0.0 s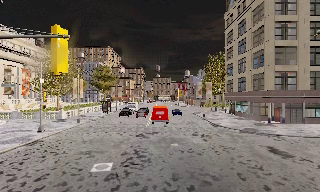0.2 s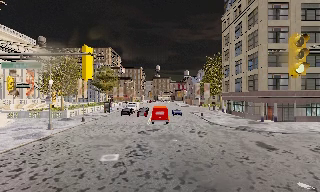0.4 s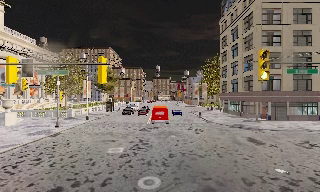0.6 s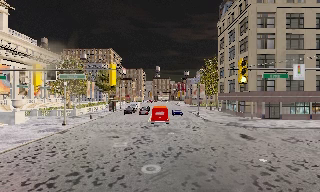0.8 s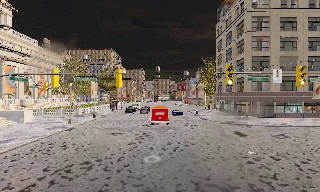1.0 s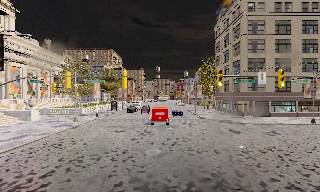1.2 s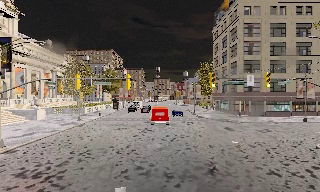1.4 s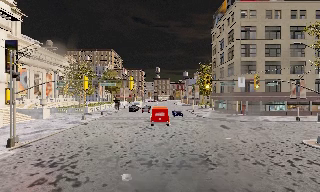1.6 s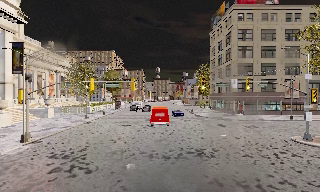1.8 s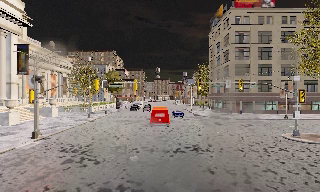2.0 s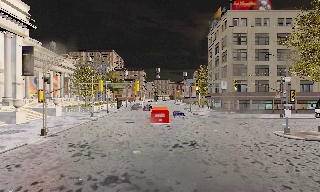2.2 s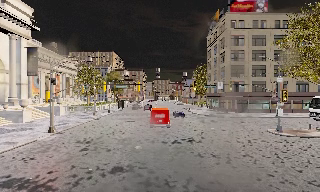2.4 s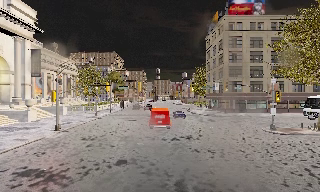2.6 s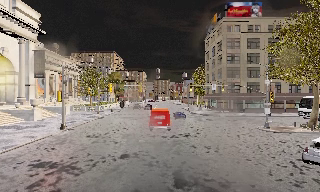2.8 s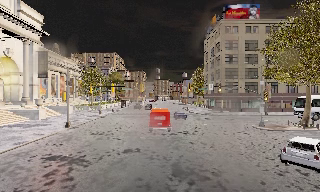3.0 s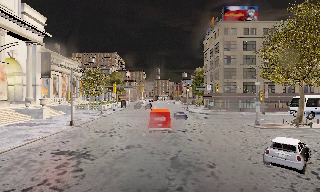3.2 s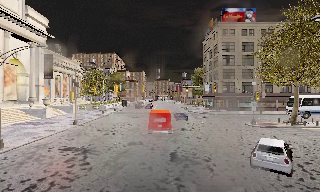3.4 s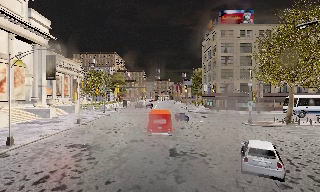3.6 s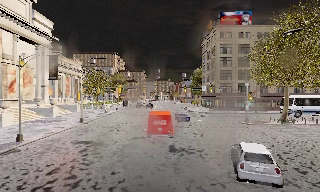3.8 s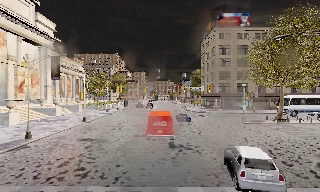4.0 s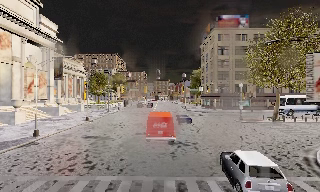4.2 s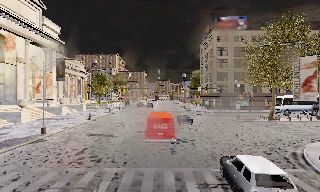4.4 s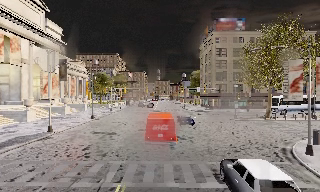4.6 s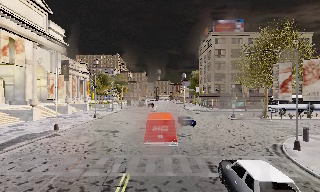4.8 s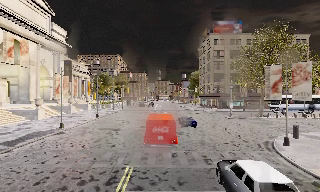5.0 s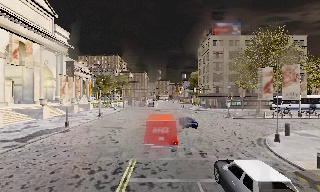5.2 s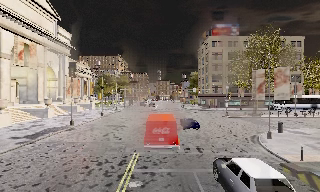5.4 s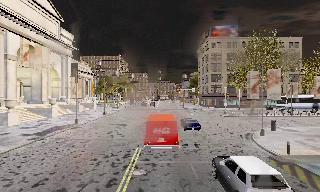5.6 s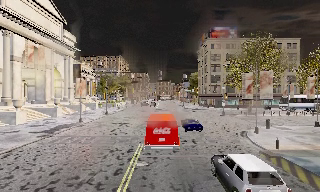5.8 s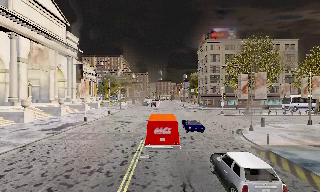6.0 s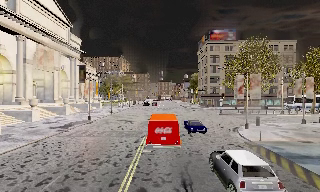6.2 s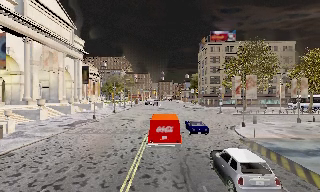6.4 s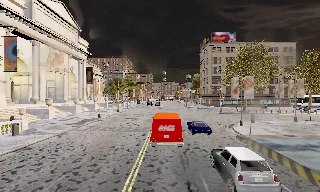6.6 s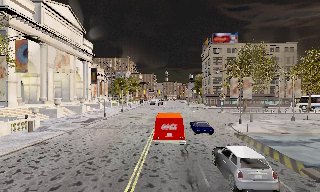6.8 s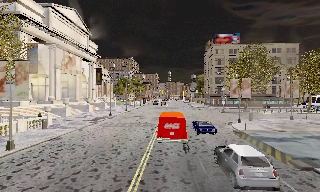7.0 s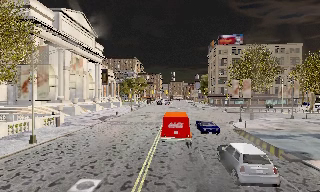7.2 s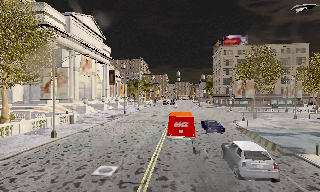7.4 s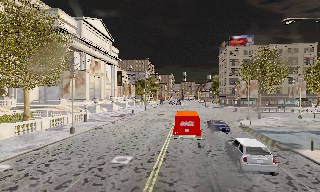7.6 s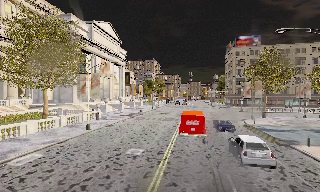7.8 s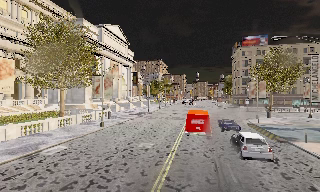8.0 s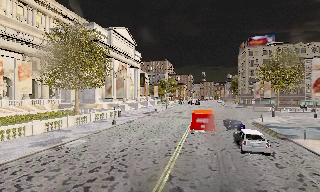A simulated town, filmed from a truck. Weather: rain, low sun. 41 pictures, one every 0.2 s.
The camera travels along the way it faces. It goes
backward.
0.0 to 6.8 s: The camera travels backward, about 40 m, so what stands in front gets smaller.
6.8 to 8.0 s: The scene slides to the right, as the camera pans about 10 degrees to its left. It travels backward, about 8 m, so what stands in front gets smaller.
The film runs backward here.
